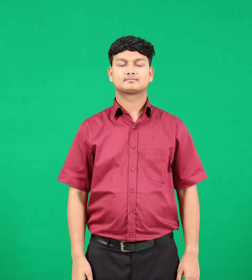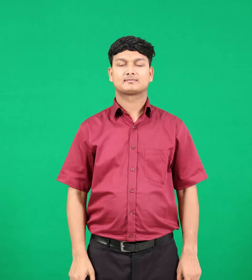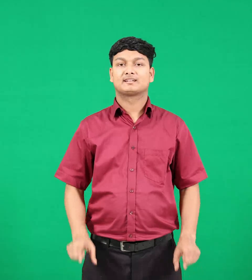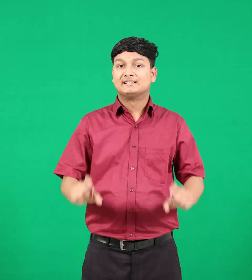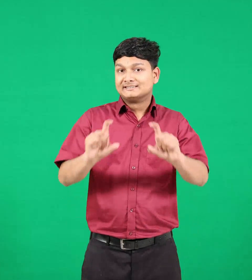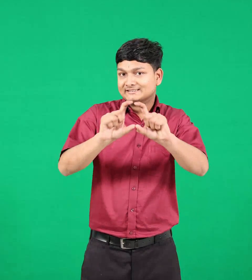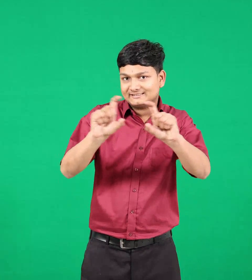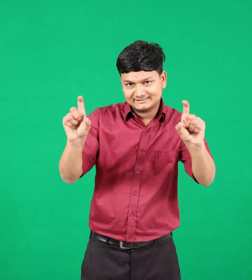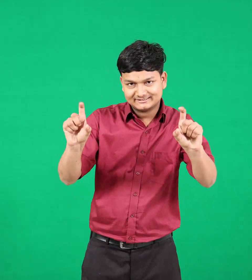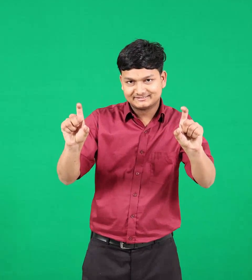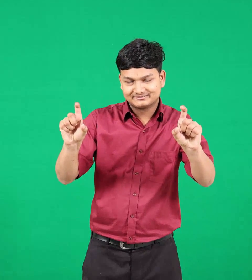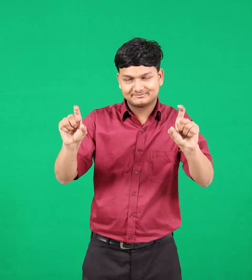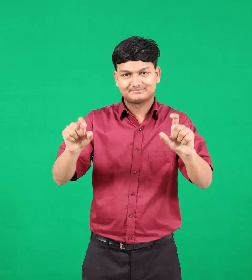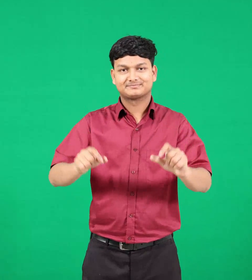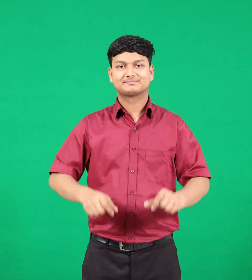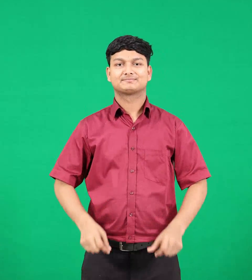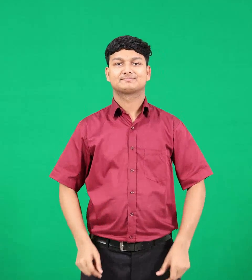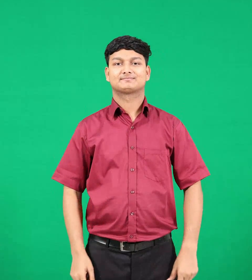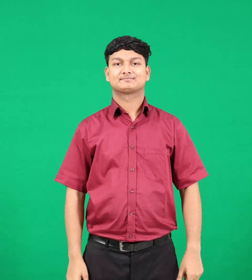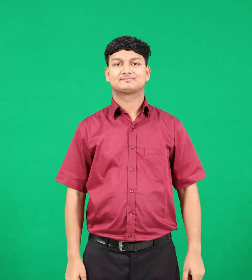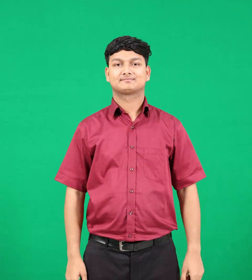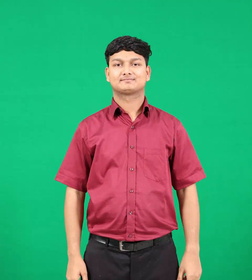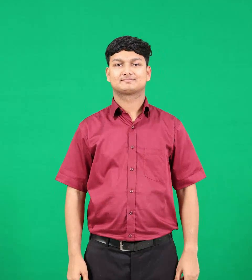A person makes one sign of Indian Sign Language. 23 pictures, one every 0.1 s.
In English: clear
